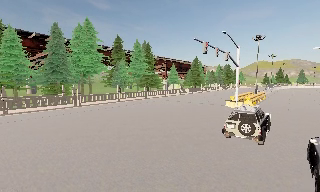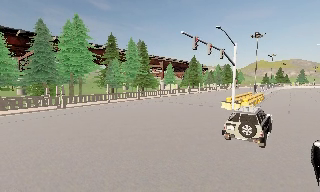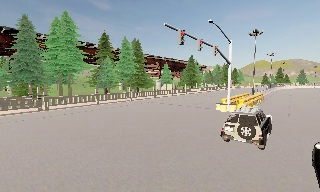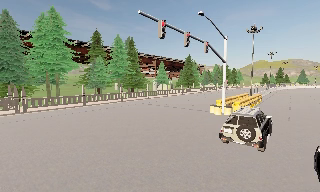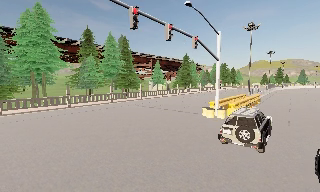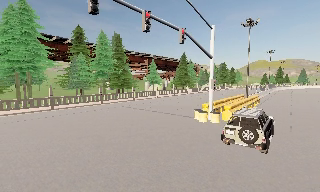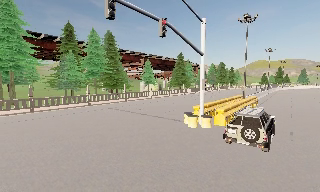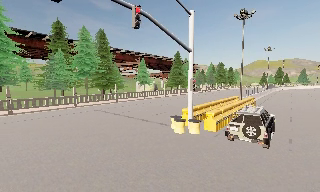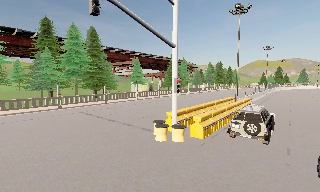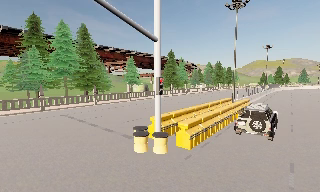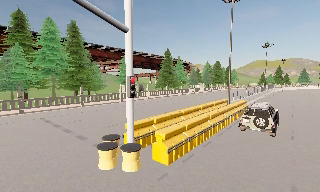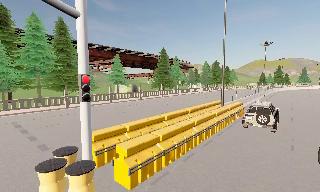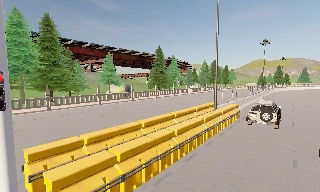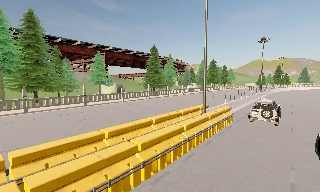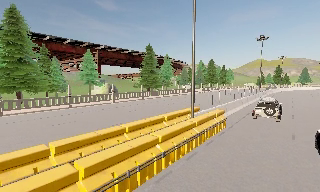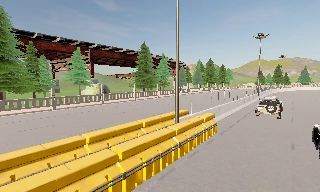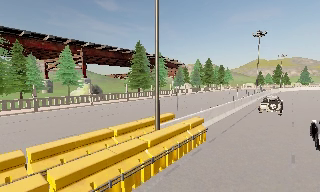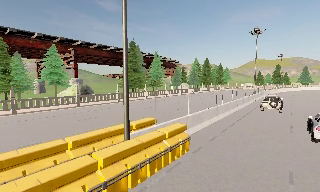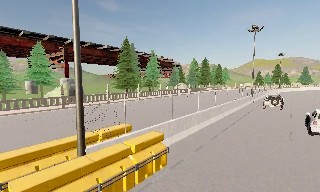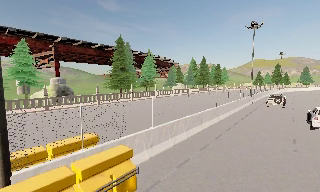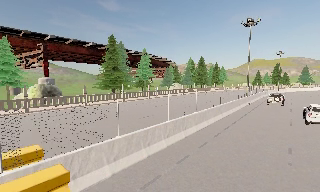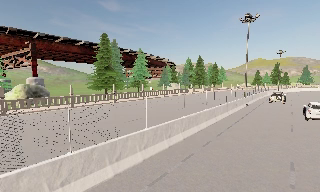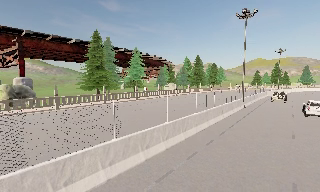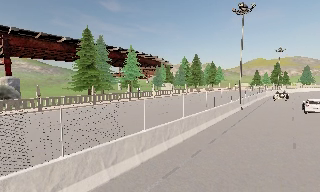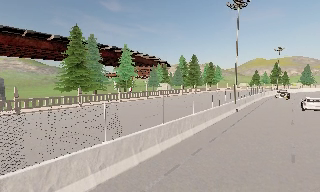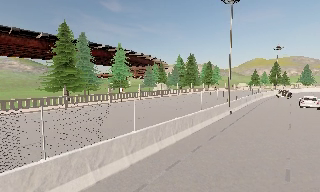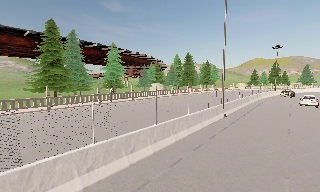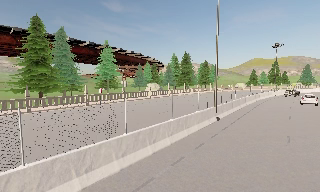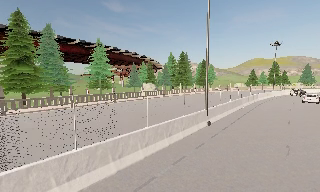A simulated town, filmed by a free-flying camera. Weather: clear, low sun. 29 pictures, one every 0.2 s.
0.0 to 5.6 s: The camera travels forward and to its right, about 50 m, so what stands in front looms larger.
The film runs forward here.
